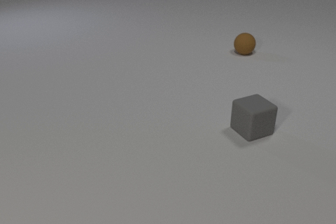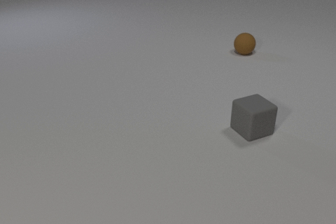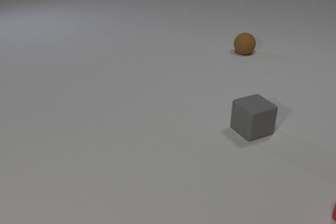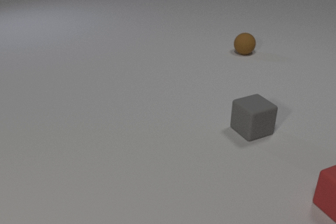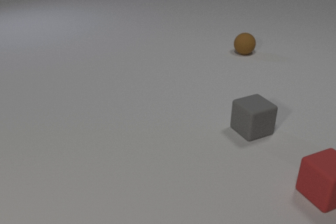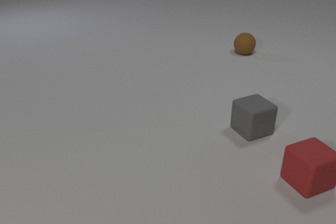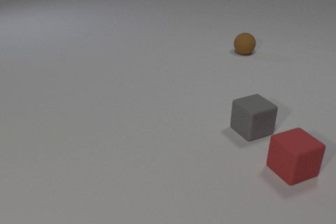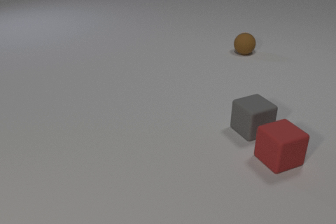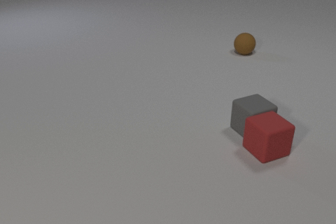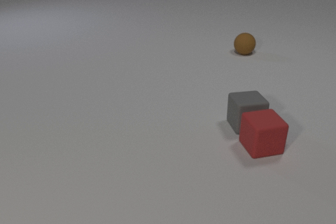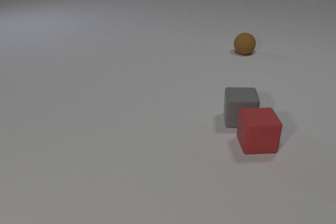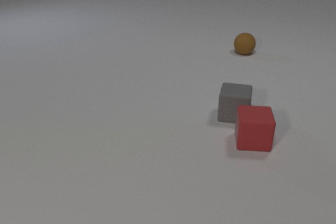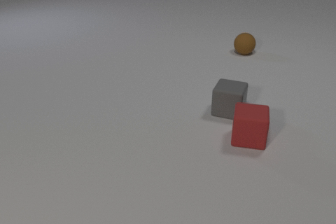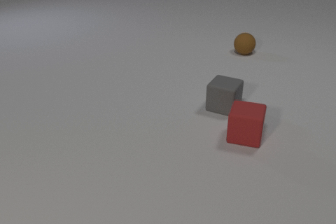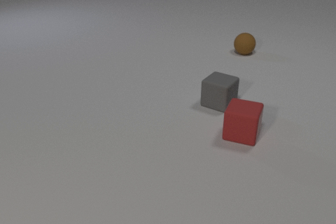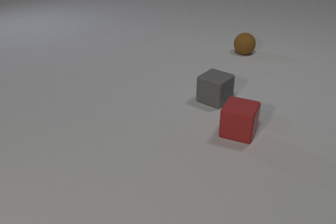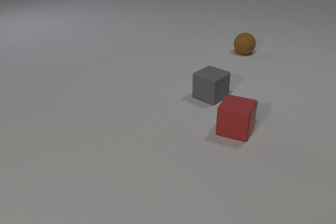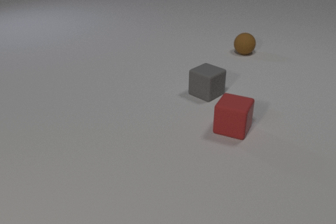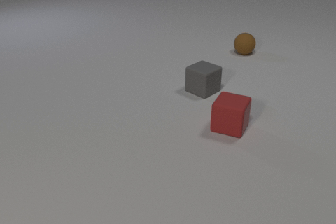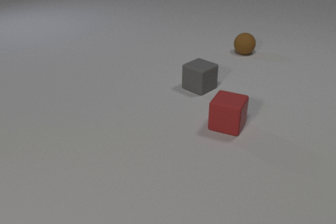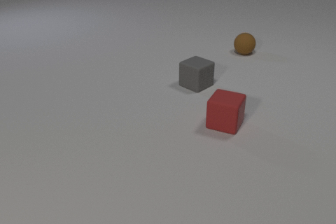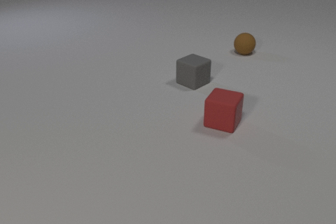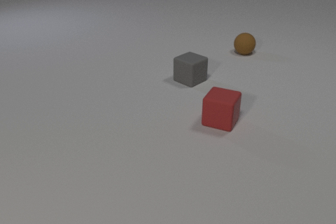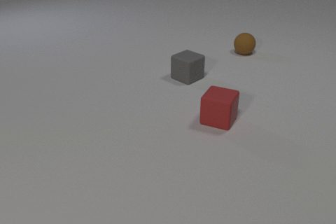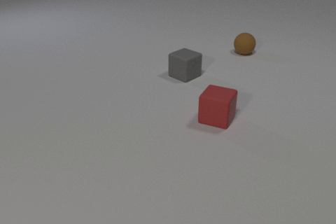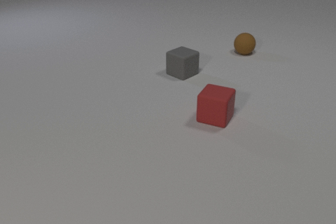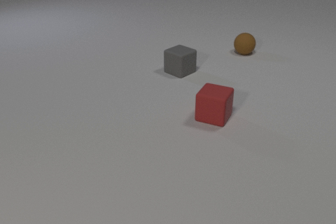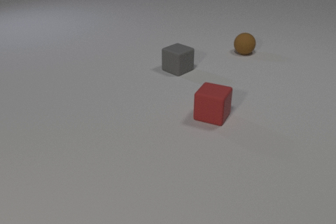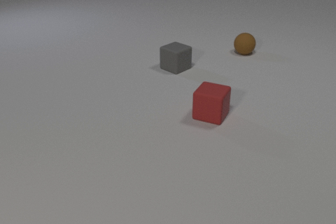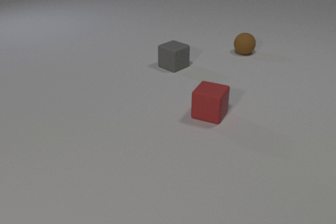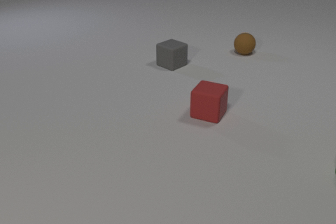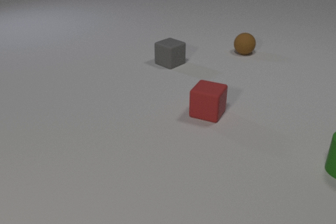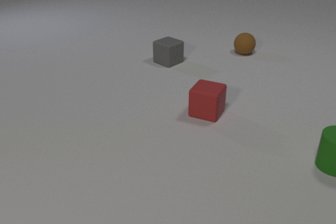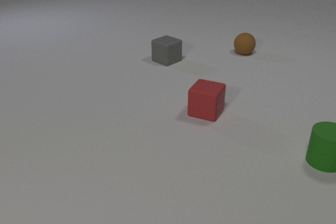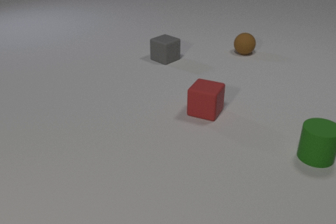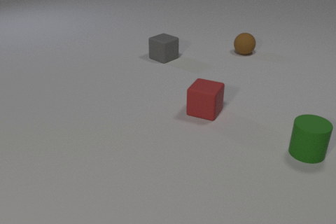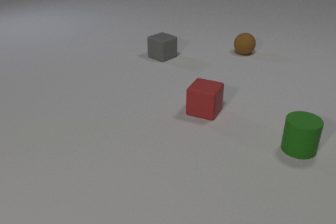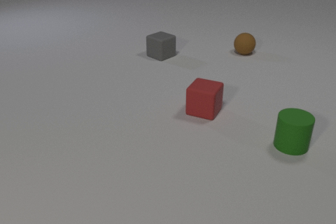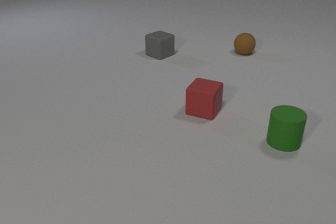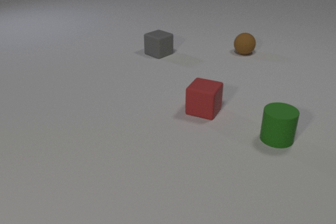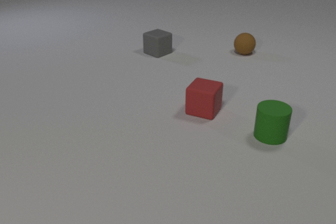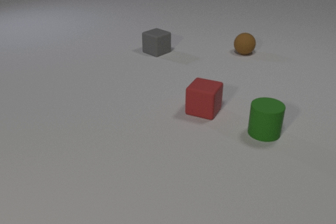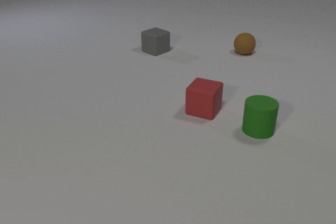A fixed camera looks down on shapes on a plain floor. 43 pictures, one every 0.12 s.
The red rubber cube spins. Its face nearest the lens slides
to the left.
The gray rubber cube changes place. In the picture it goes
away from the camera.
0.00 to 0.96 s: The red rubber cube comes in at the right edge, slides to the left and away from the camera. The red rubber cube and the gray rubber cube collide.
0.96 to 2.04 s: The red rubber cube slides to the left and away from the camera, spins clockwise seen from above by about 45 degrees, its near face sliding to the left. The gray rubber cube slides away from the camera and to the left, spins clockwise seen from above by about 75 degrees, its near face sliding to the left.
2.04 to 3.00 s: The red rubber cube slides away from the camera and to the left. The gray rubber cube slides away from the camera and to the left.
3.00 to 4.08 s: The red rubber cube slides away from the camera and to the left. The gray rubber cube slides away from the camera and to the left. The green rubber cylinder comes in at the right edge, slides to the left.
4.08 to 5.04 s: The gray rubber cube slides away from the camera and to the left. The green rubber cylinder slides to the left and away from the camera.
What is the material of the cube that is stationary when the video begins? rubber.
What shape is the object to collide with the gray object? cube.
How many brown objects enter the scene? 0.
